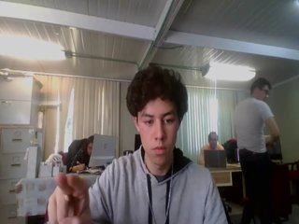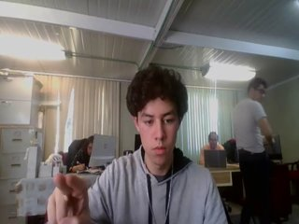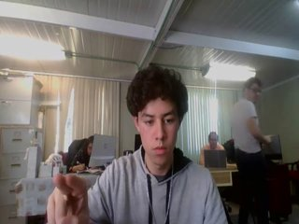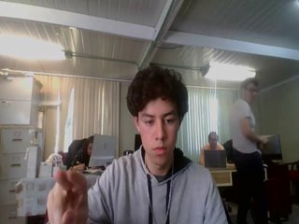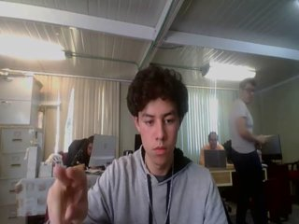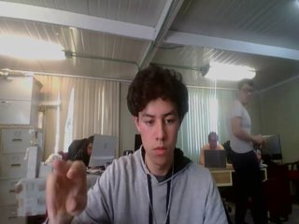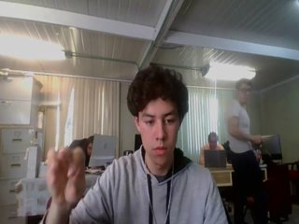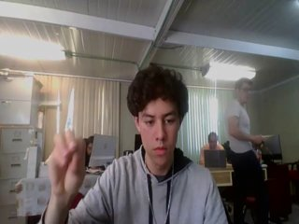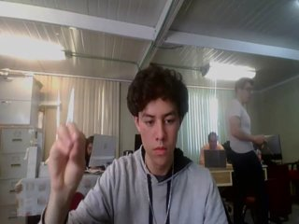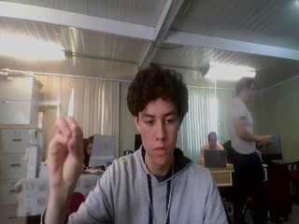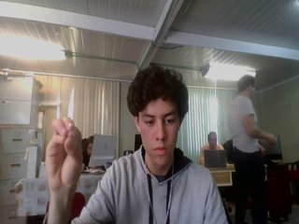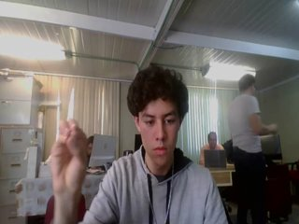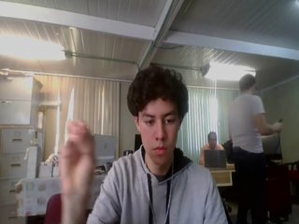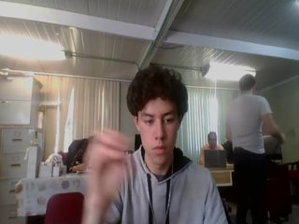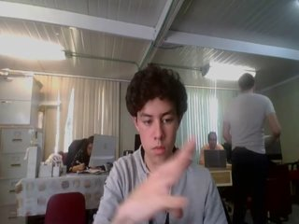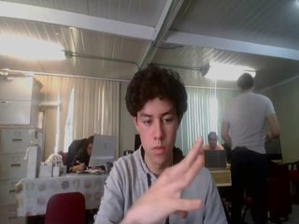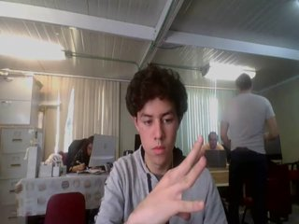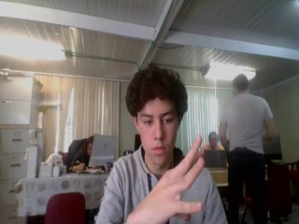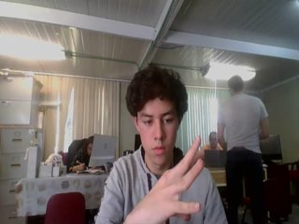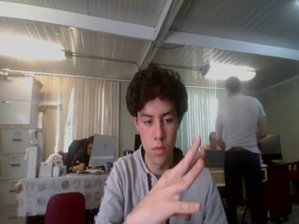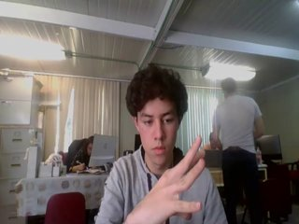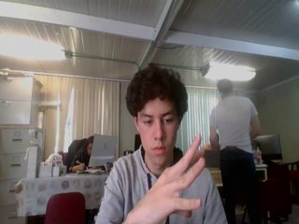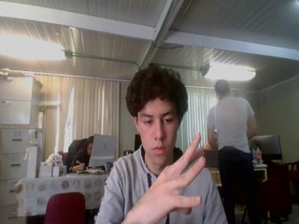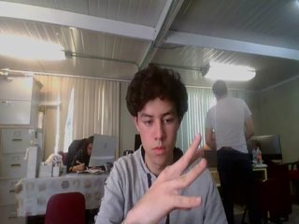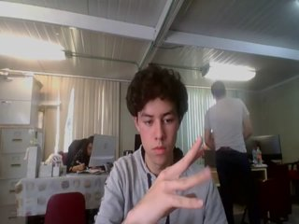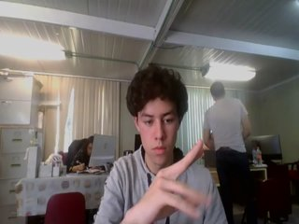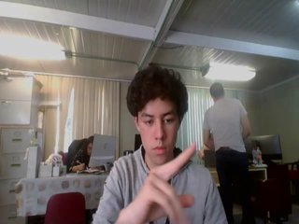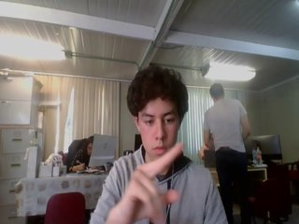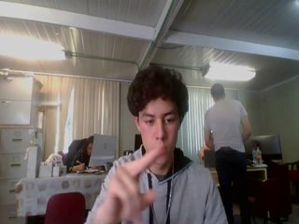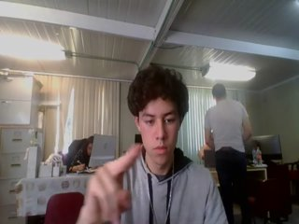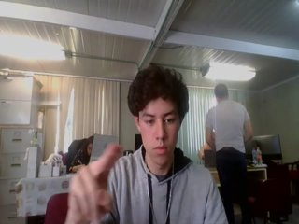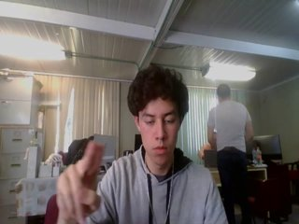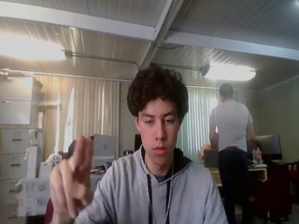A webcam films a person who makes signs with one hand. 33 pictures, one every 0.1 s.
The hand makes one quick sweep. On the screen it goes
to the right.
0.0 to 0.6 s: Pointing with two fingers.
0.7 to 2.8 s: On the screen the hand sweeps to the right. The name of the sign: Throw left.
2.9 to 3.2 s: Pointing with two fingers.
